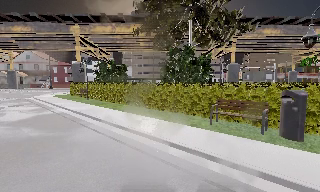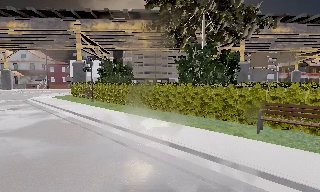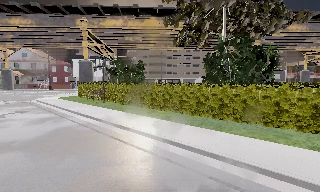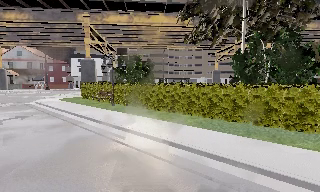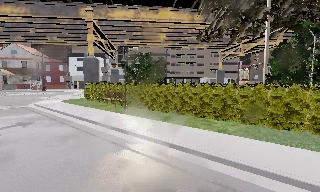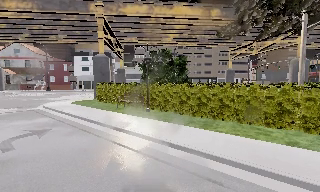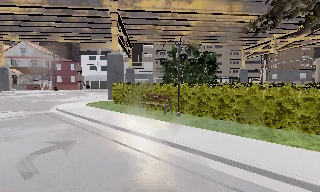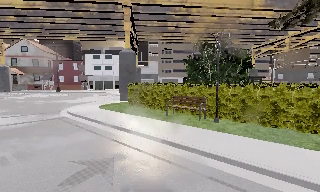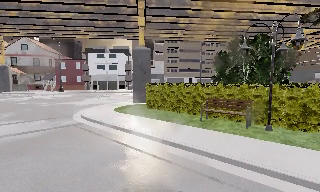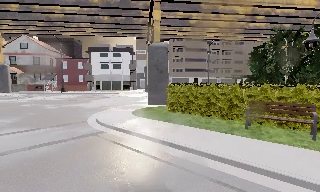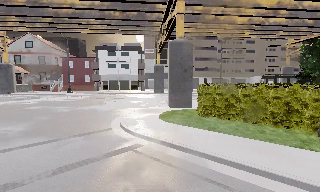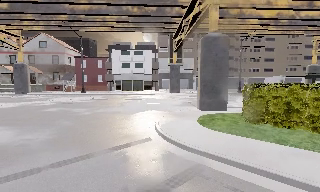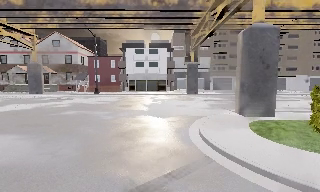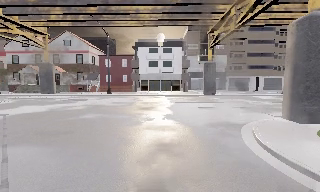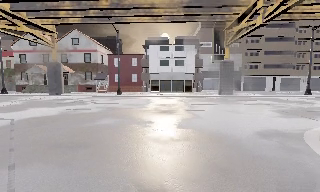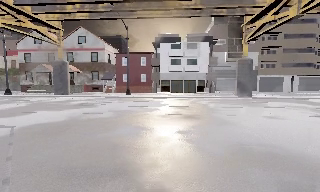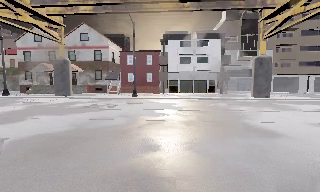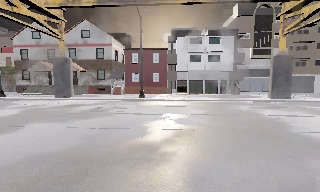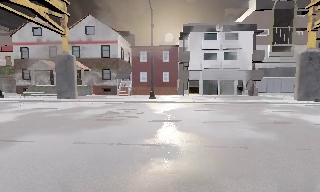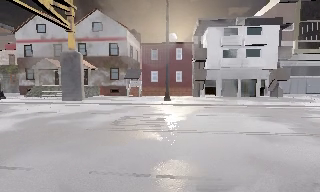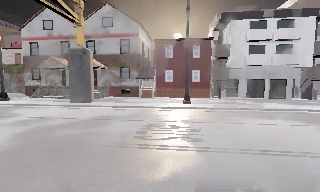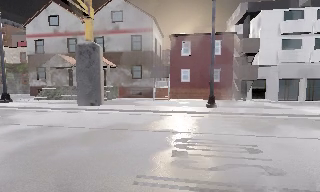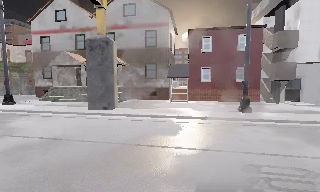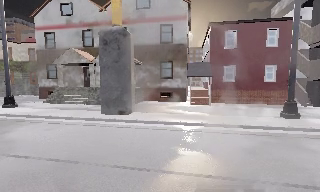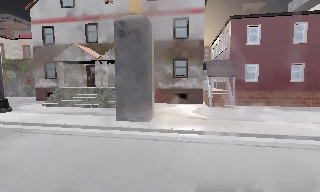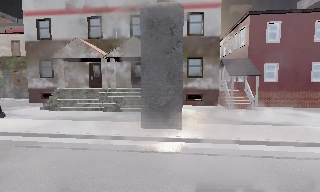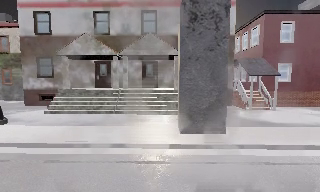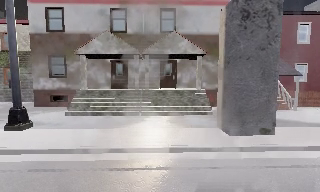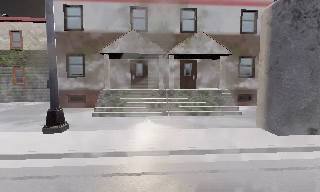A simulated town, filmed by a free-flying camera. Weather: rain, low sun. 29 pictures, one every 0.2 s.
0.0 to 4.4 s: The camera swings to its left by about 10 degrees, and the scene slides to the right. It travels forward and to its left, about 50 m, so what stands in front looms larger.
4.4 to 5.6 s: The camera pans to its right, which is clockwise from overhead, by about 15 degrees. It travels to its left and forward, about 13 m, so close, fixed things drift to the right.
The film runs forward here.
